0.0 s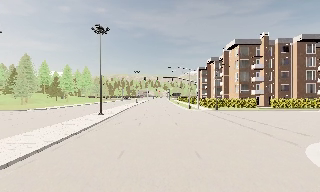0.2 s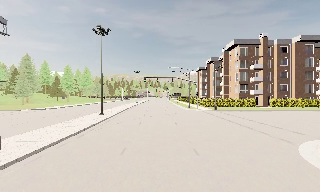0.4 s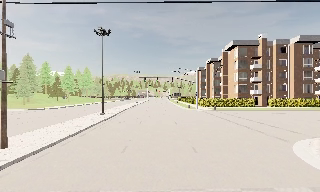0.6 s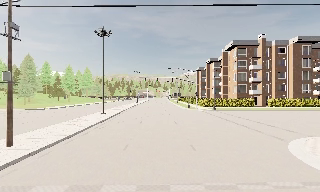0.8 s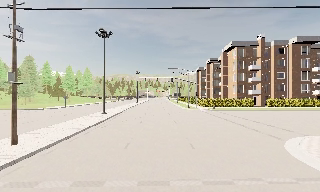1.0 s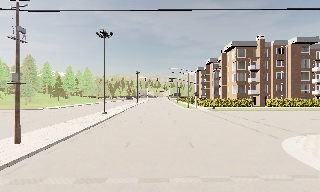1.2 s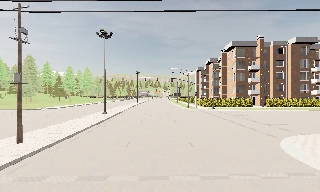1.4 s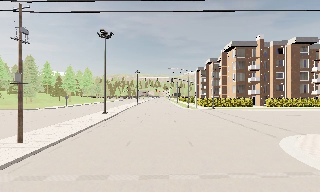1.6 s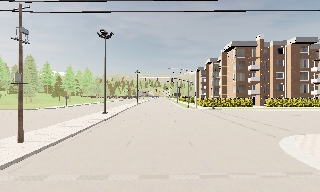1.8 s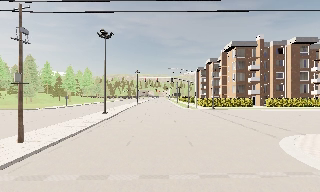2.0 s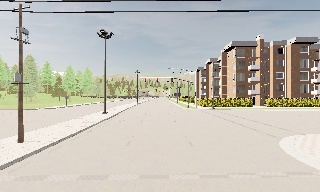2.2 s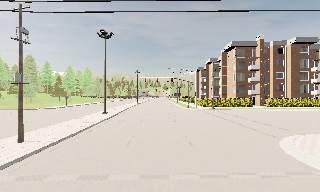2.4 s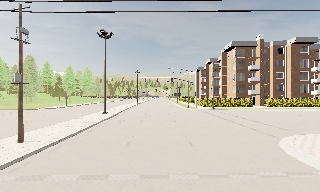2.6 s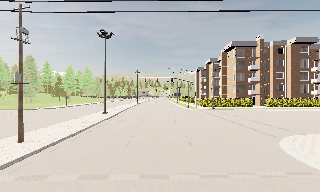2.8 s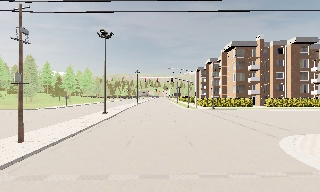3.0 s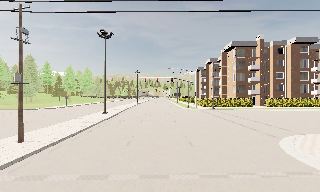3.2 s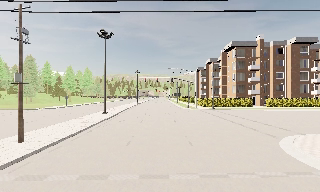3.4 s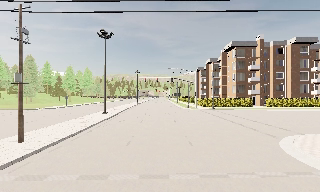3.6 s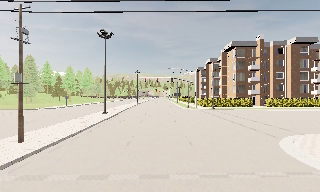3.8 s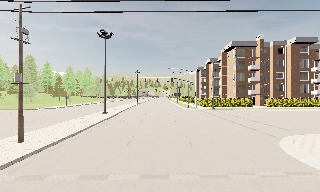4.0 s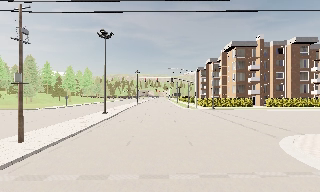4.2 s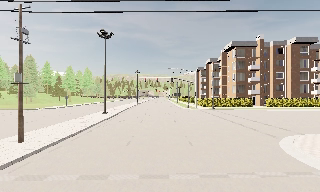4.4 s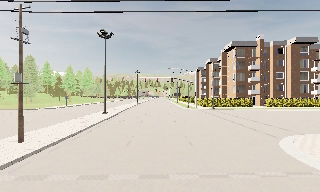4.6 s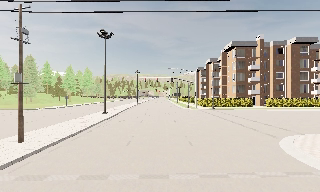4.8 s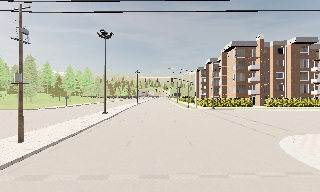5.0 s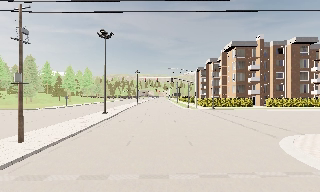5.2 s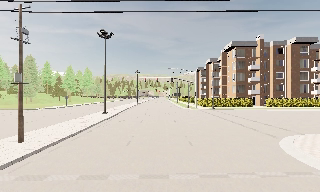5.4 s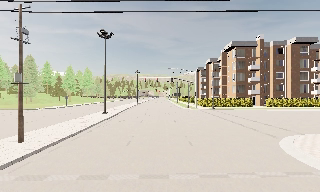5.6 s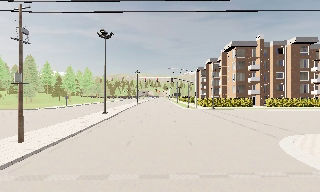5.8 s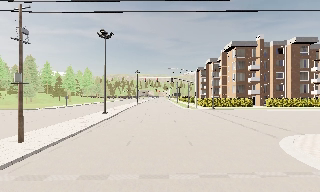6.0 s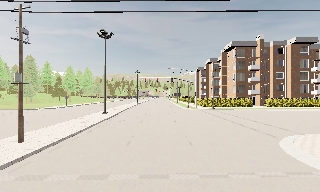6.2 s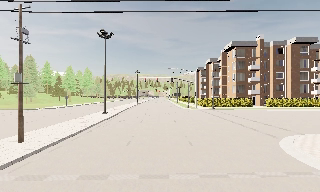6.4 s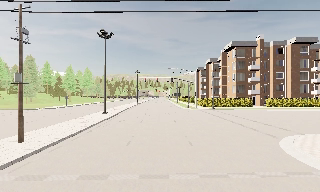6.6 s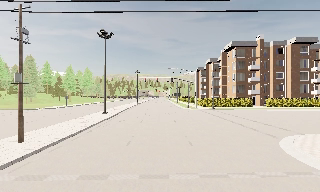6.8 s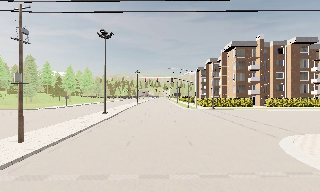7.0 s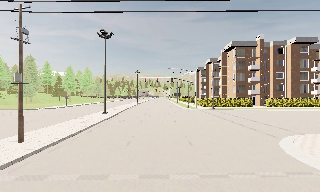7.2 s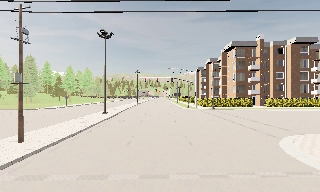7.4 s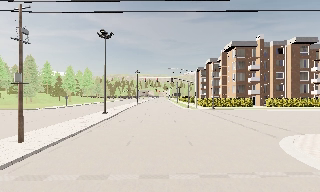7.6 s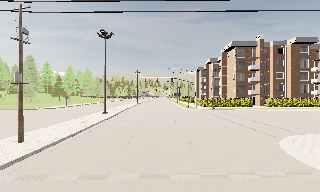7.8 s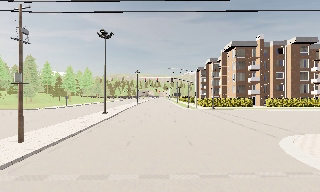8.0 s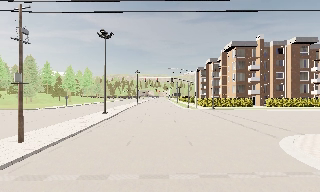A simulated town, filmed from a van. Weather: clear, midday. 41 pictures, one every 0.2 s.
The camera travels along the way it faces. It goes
backward.
0.0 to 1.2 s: The camera travels backward, about 1.5 m, so what stands in front gets smaller. It loses speed.
1.2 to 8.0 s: The camera keeps its place and its aim.
The film runs backward here.
